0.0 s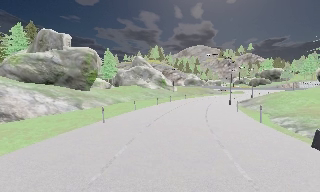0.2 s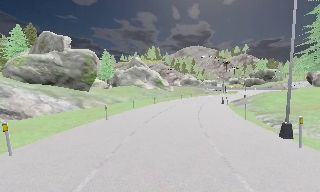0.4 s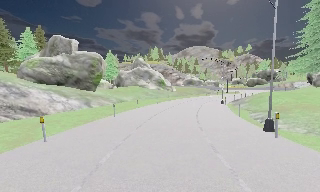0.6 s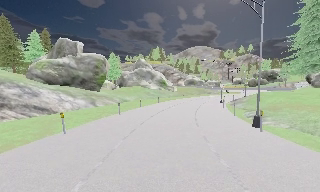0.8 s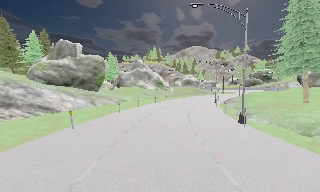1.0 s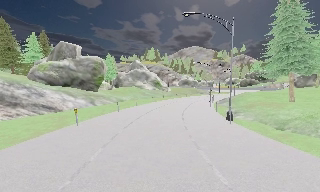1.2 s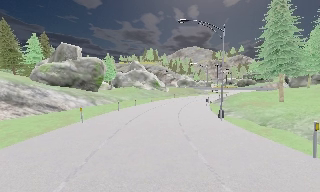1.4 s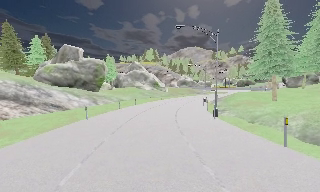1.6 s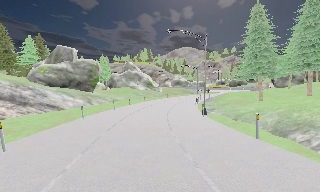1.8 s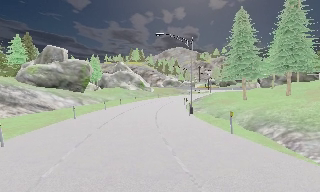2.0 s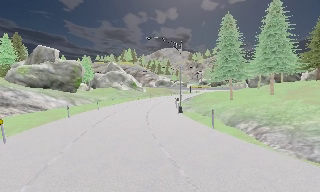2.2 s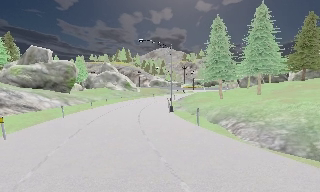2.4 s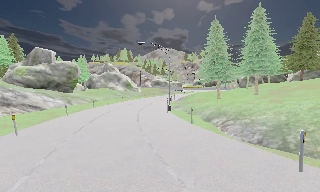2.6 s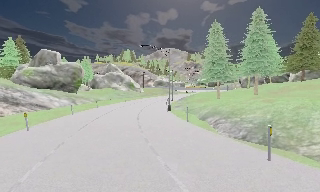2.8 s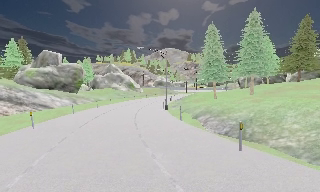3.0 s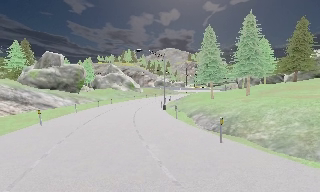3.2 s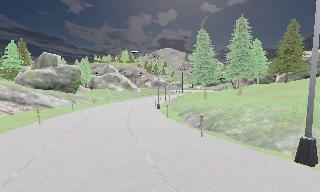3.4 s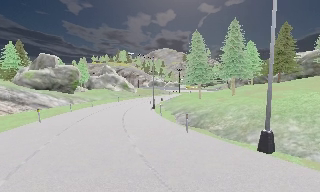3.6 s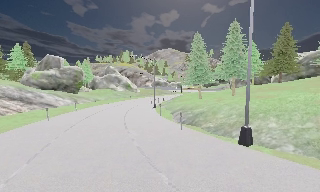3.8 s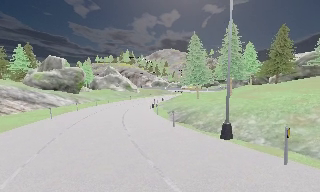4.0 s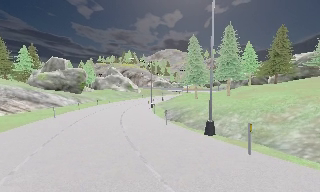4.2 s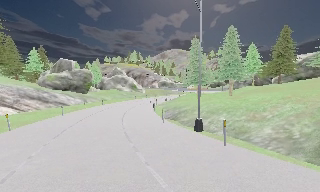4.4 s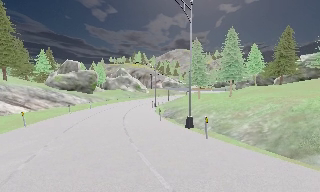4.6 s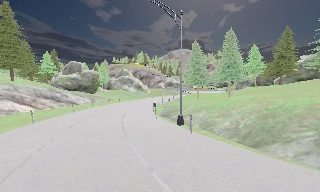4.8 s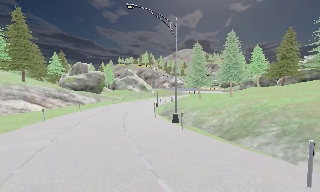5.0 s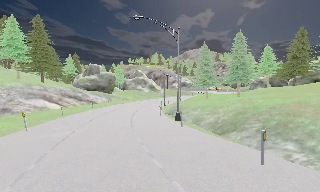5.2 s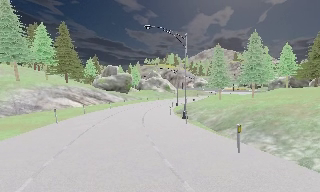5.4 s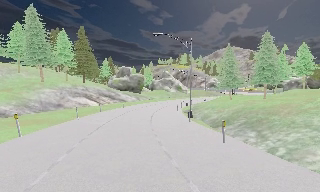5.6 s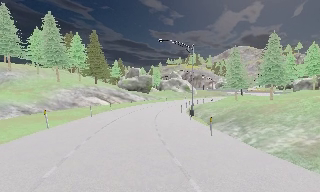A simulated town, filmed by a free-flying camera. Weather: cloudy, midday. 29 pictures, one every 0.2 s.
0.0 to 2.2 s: The camera swings to its right by about 10 degrees, and the scene slides to the left. It travels backward, about 12 m, so what stands in front gets smaller.
2.2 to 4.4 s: The camera travels backward and to its right, about 11 m, so what stands in front gets smaller.
4.4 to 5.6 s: The camera pans to its left, which is counterclockwise from overhead, by about 20 degrees. It travels backward and to its right, about 8 m, so what stands in front gets smaller.
The film runs backward here.
